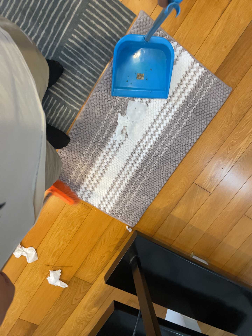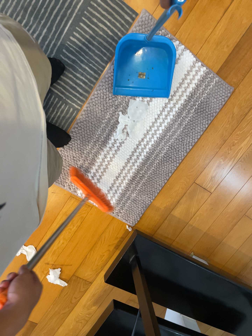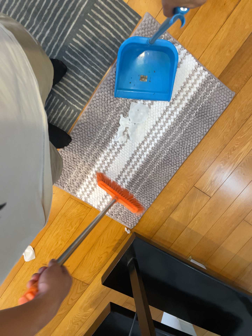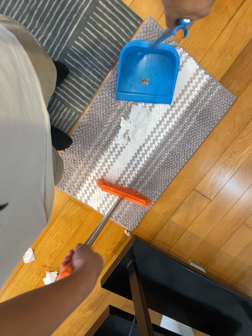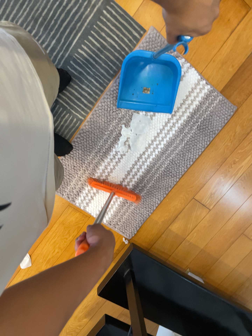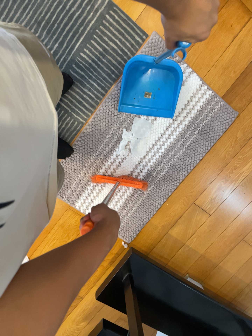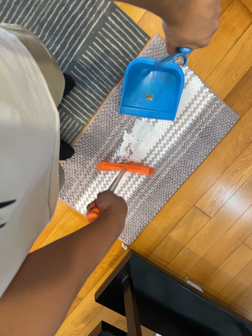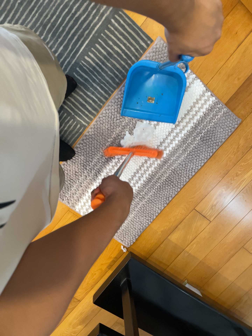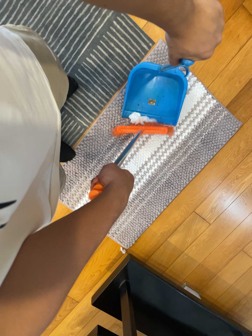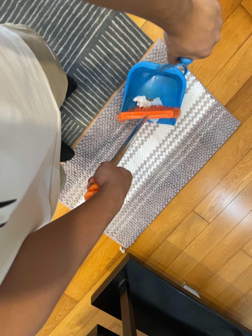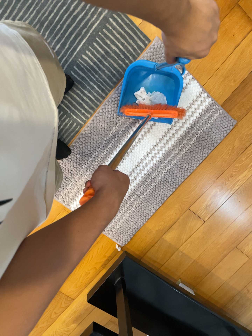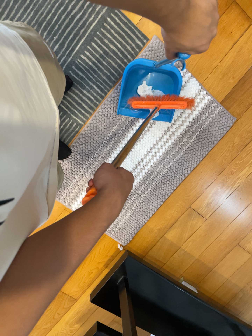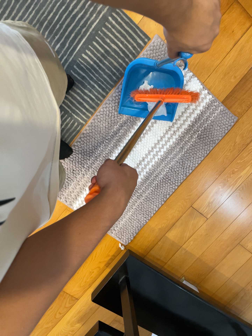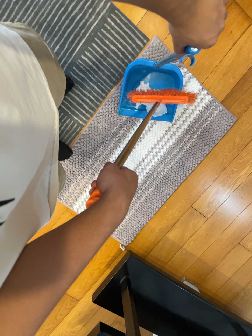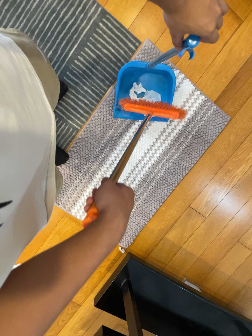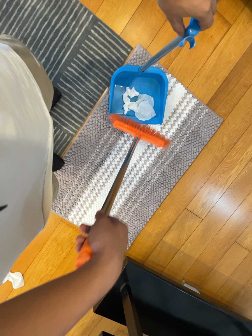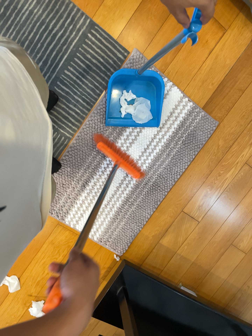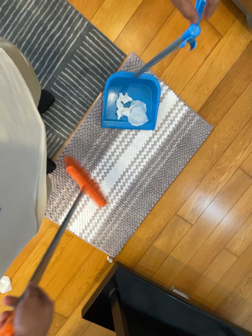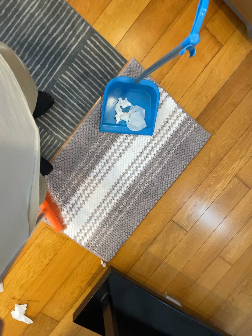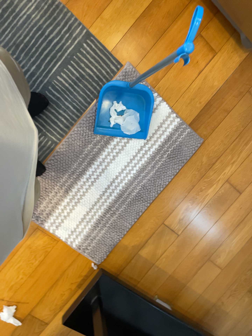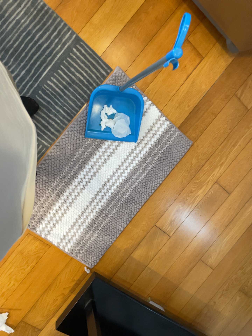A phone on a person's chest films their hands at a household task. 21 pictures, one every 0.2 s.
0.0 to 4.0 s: The camera's aim tips toward the top of its view by about 10 degrees, and the scene shifts downward.
The film runs forward here.
